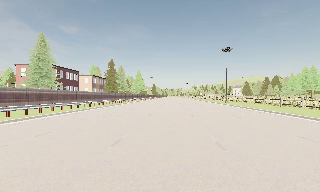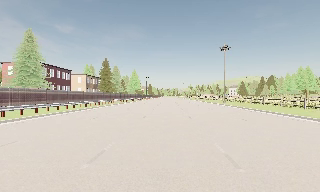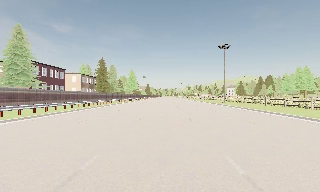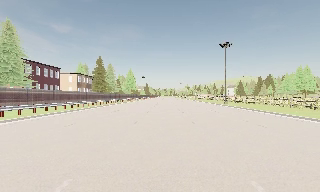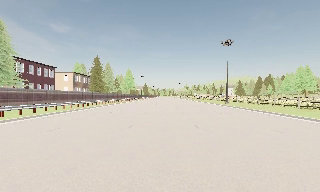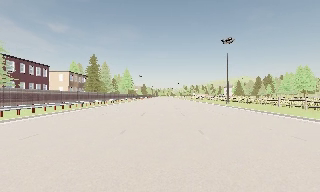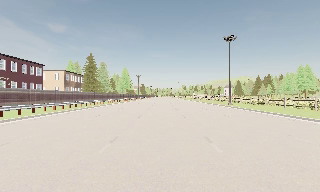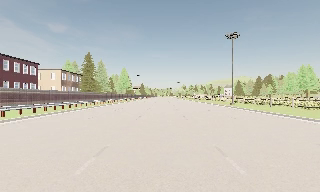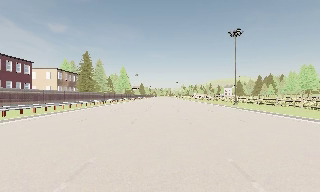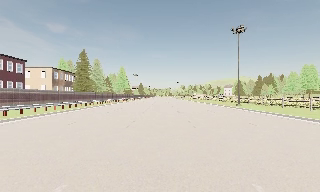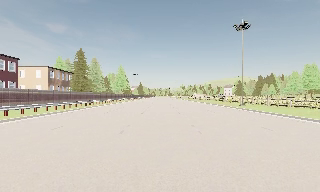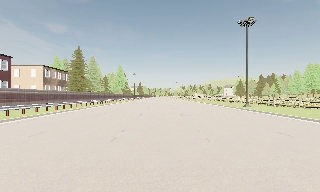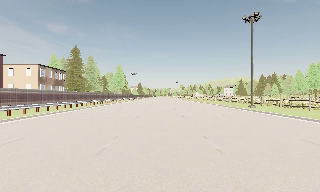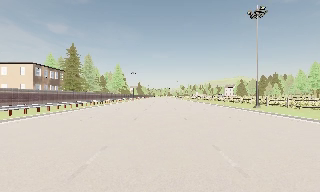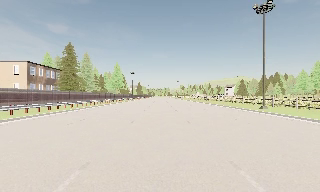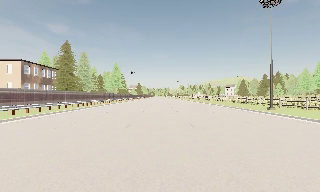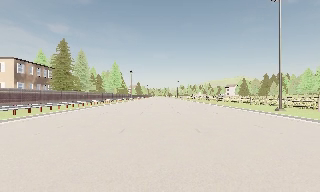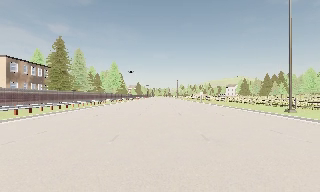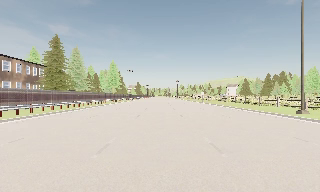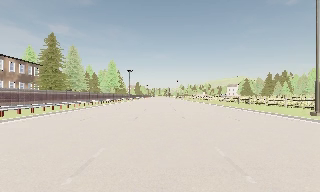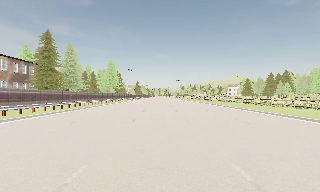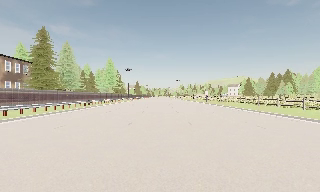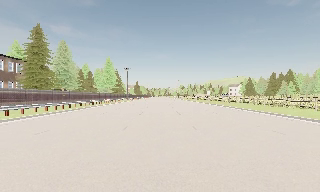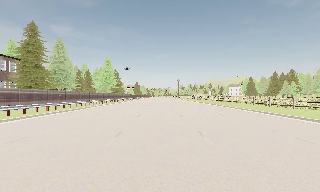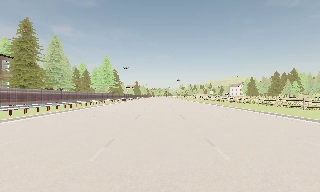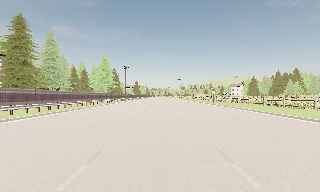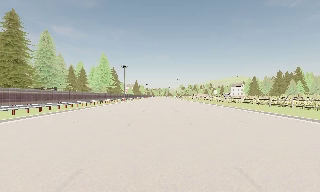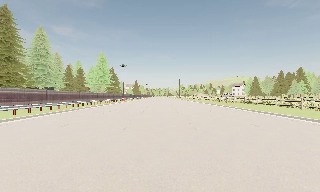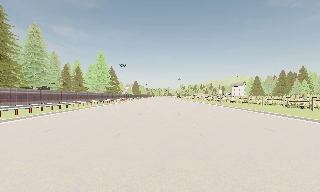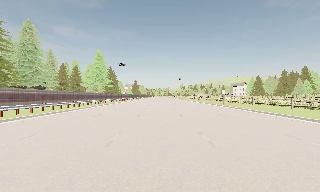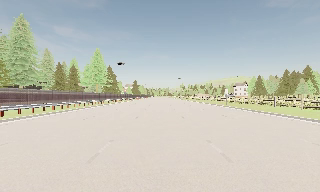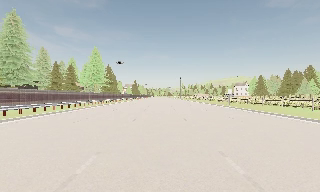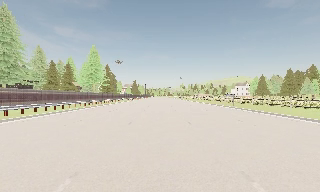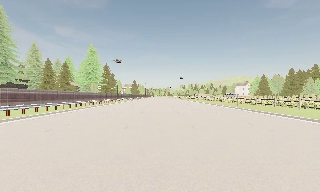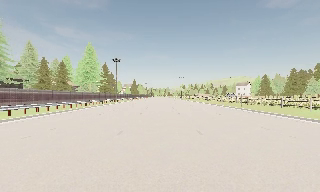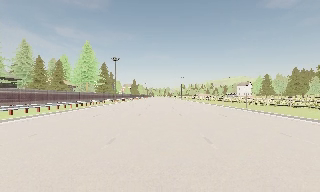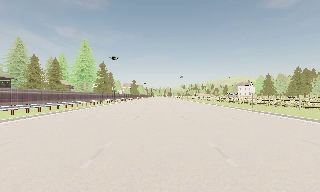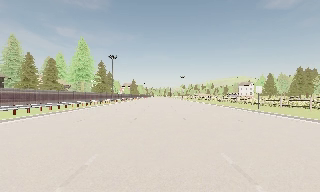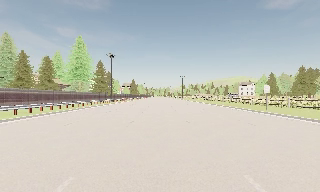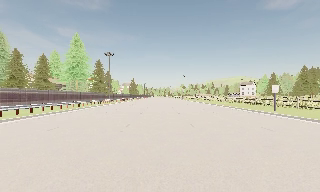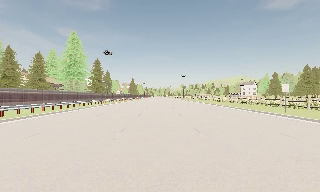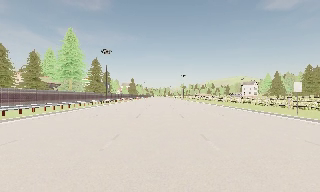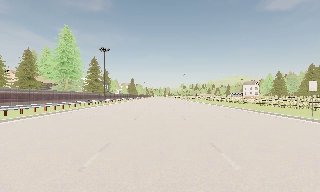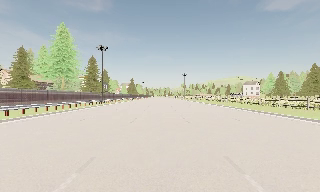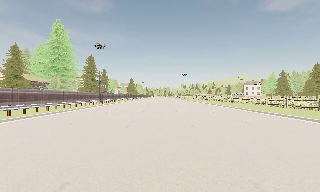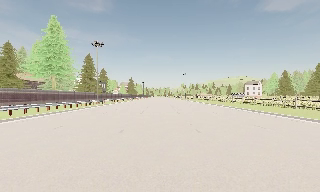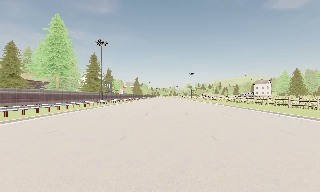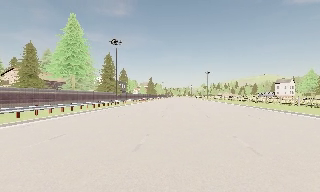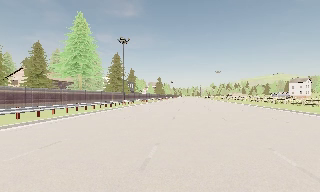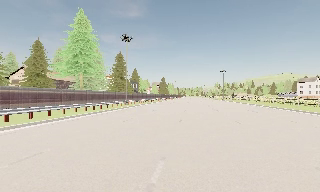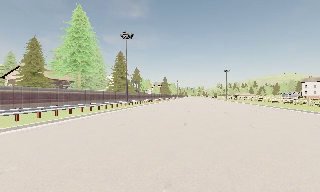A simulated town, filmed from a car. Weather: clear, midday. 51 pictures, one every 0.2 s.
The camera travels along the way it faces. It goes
forward.
0.0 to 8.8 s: The camera travels forward, about 55 m, so what stands in front looms larger.
8.8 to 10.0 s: The camera swings to its left by about 10 degrees, and the scene slides to the right. It travels forward, about 7 m, so what stands in front looms larger.
The film runs forward here.
